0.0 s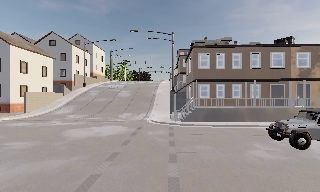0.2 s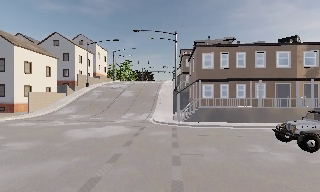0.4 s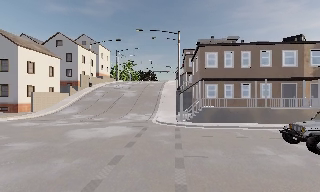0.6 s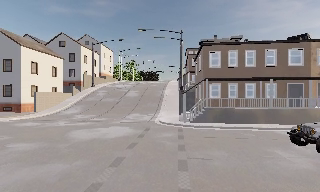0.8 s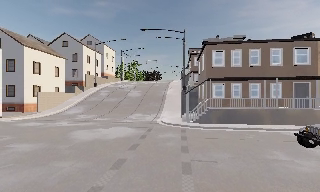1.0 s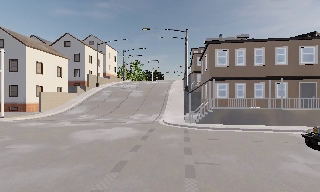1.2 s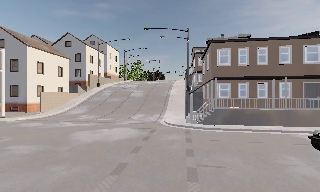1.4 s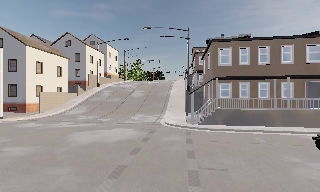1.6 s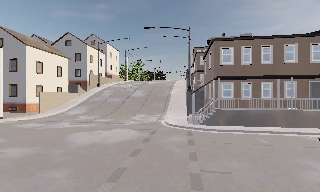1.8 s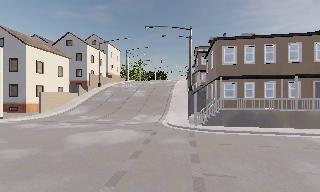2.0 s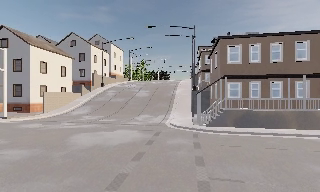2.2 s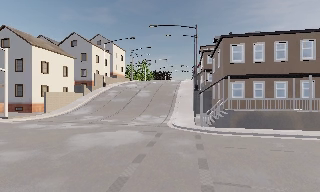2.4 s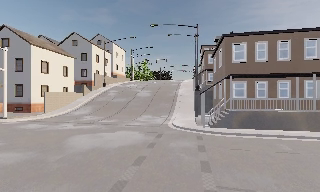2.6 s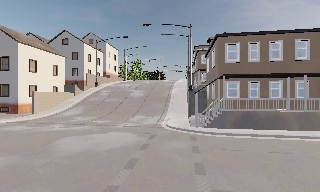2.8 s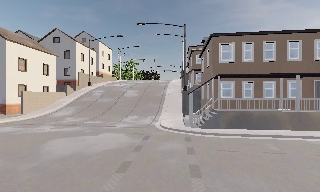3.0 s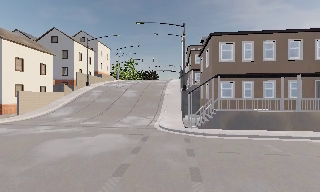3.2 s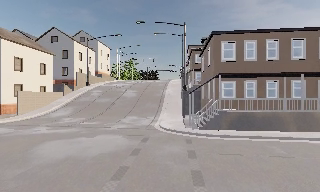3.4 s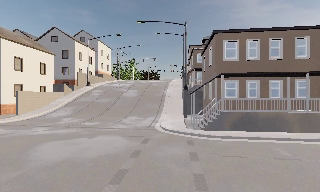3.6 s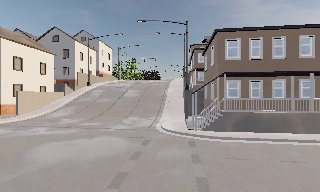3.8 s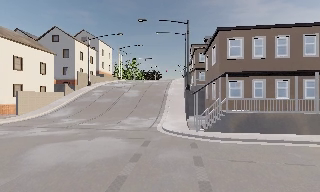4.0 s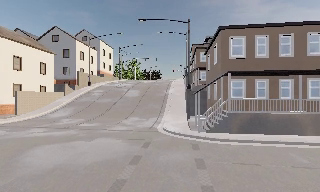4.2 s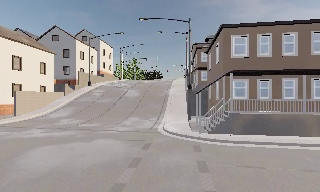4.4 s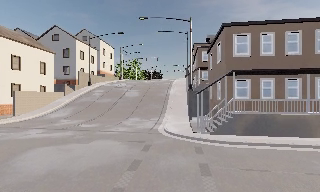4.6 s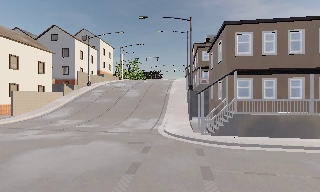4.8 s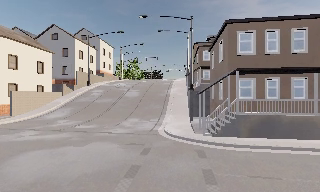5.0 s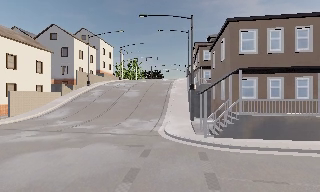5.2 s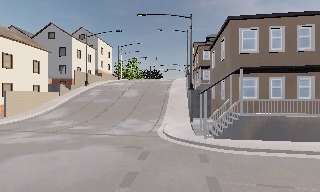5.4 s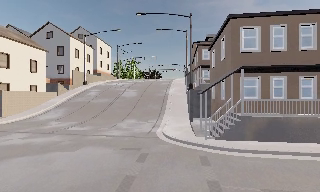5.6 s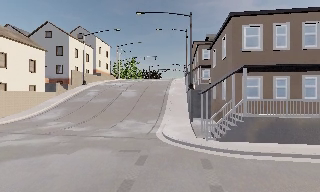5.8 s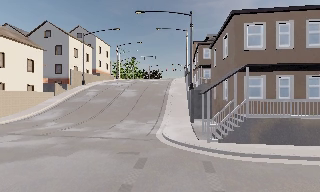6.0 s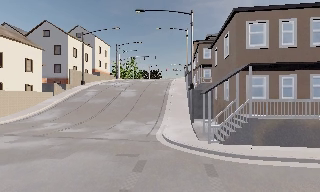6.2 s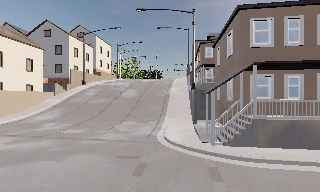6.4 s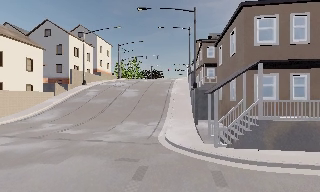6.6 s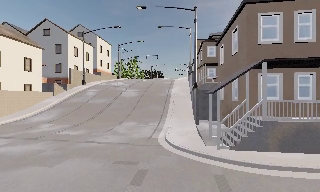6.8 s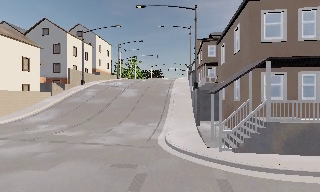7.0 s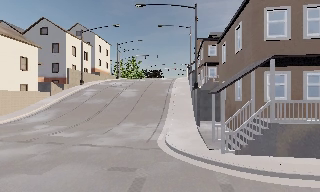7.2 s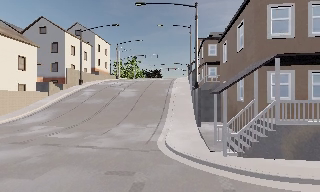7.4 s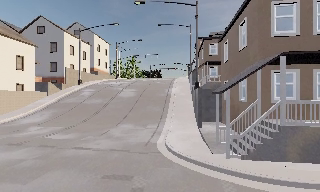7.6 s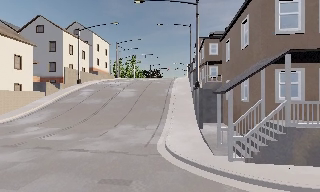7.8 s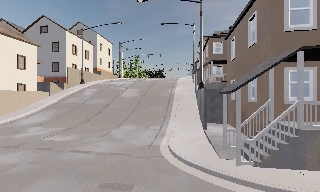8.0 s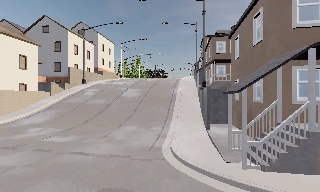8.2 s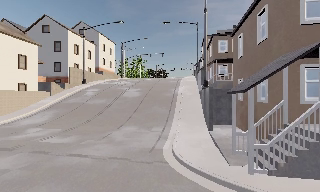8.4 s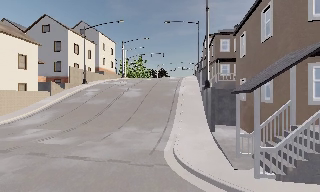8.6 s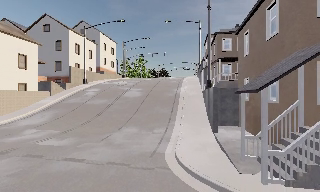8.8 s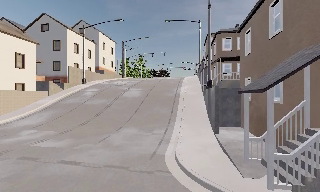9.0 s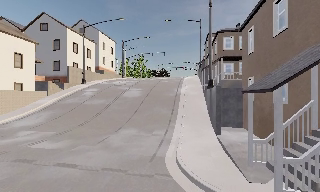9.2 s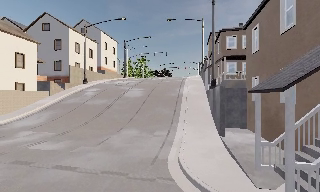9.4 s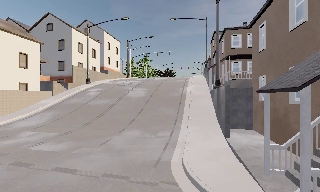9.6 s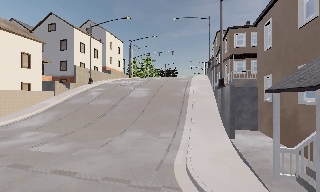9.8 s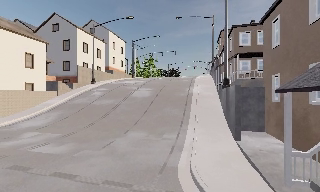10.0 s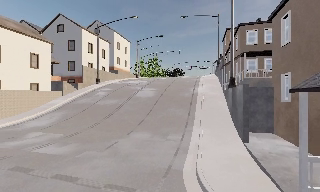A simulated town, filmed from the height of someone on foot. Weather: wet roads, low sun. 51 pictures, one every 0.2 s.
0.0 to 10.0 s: The camera swings to its left by about 10 degrees, and the scene slides to the right. It travels forward, about 12 m, so what stands in front looms larger.
The film runs forward here.
